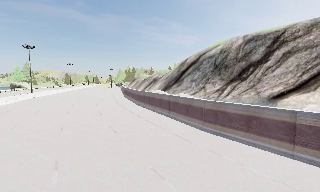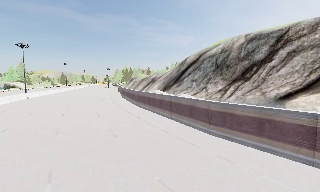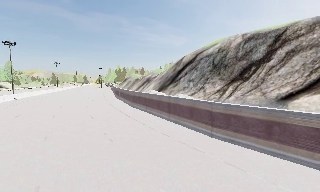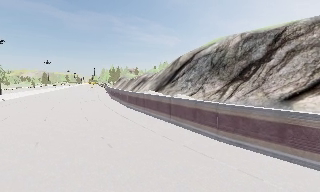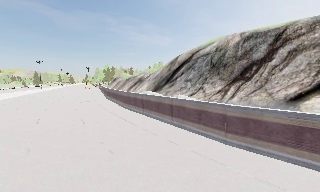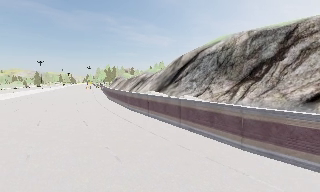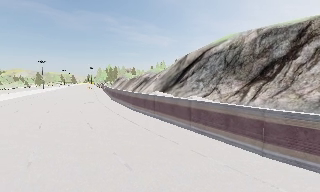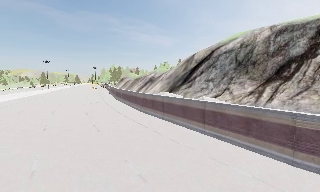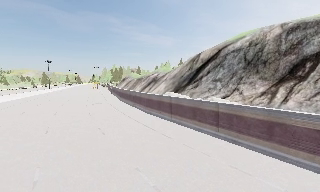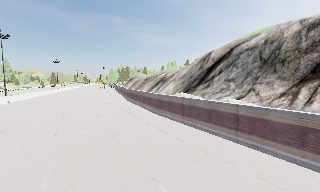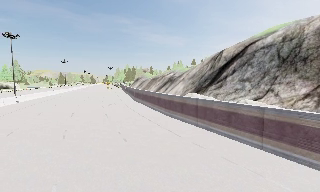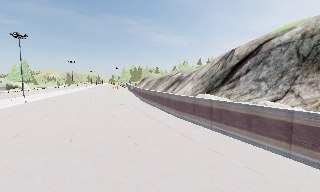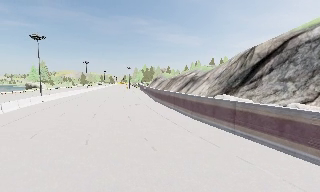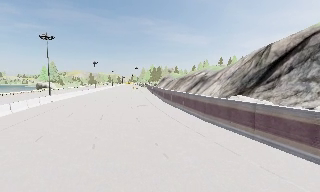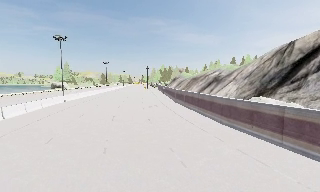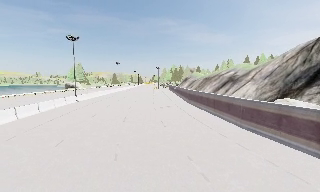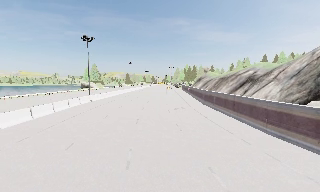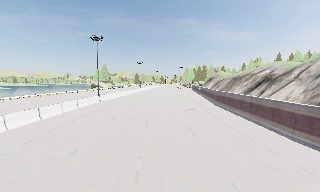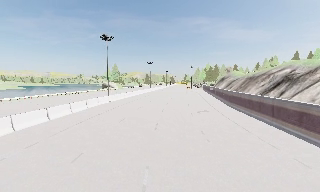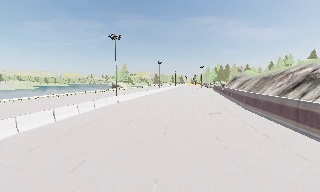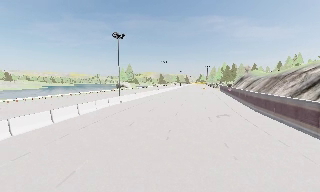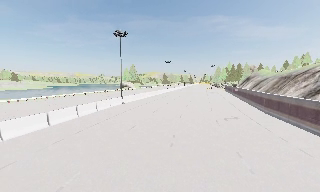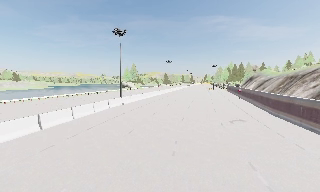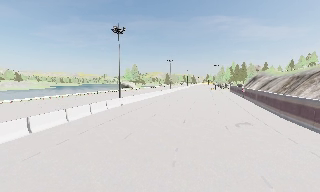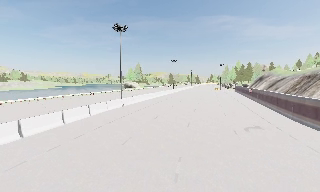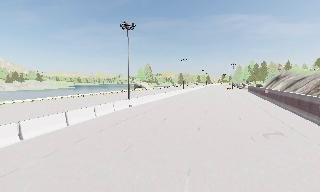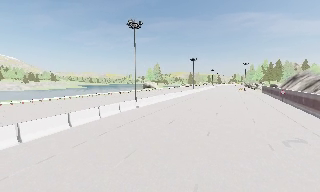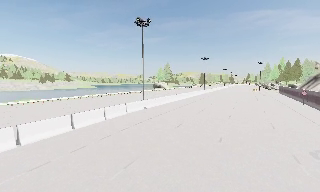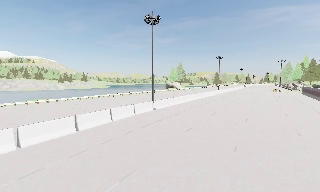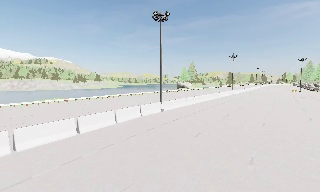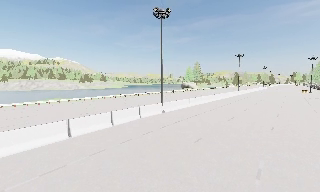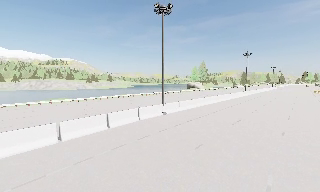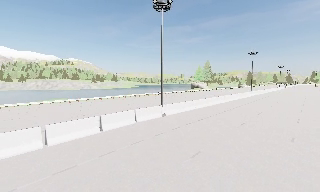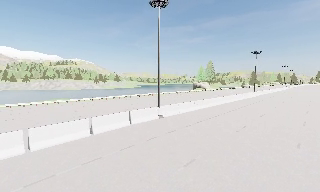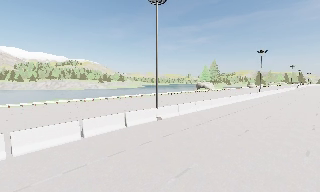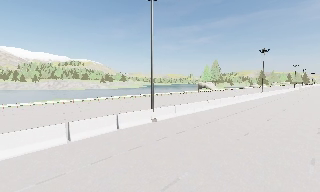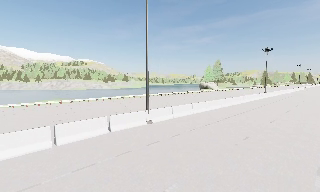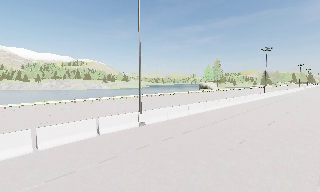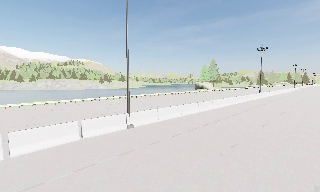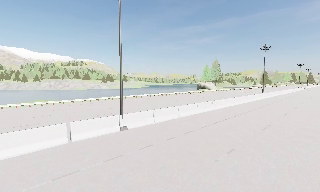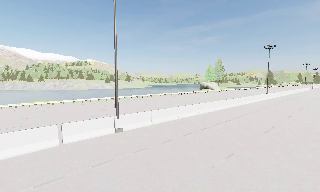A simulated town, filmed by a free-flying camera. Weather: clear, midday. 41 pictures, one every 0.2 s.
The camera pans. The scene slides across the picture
to the right.
The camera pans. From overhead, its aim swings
counterclockwise.
0.0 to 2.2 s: The camera travels forward and to its left, about 10 m, so what stands in front looms larger.
2.2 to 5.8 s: The camera pans to its left, which is counterclockwise from overhead, by about 55 degrees. It travels forward, about 17 m.
5.8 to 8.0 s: The camera pans to its left, which is counterclockwise from overhead, by about 10 degrees. It travels forward and to its right, about 11 m, so what stands in front looms larger.
The film runs forward here.
